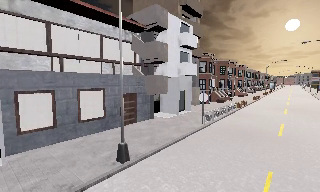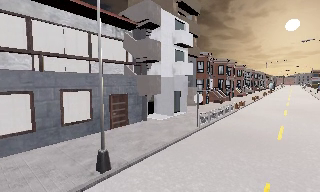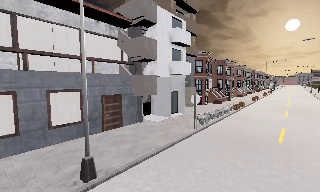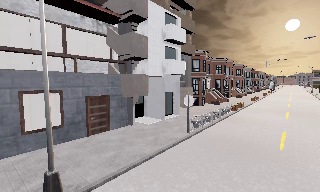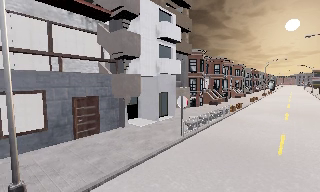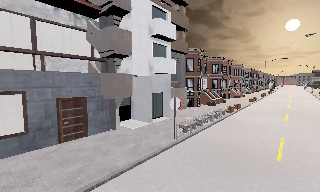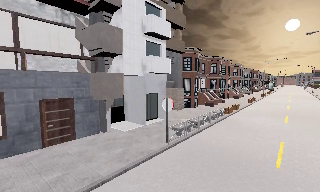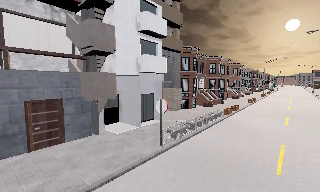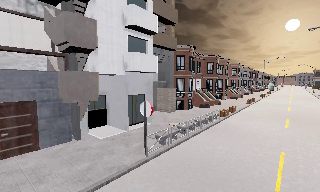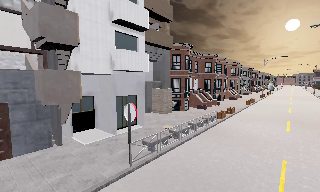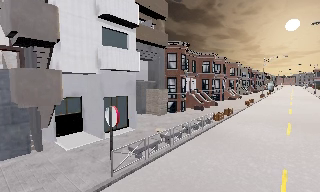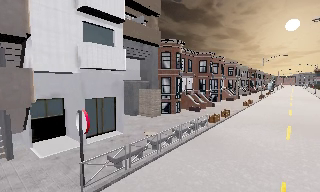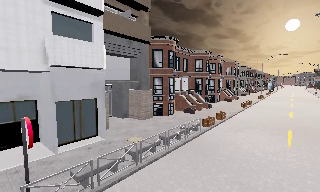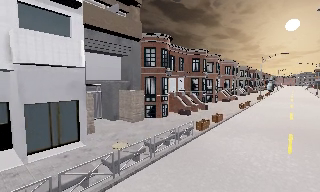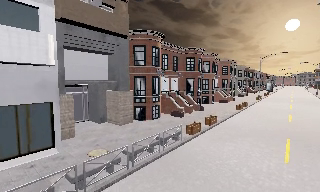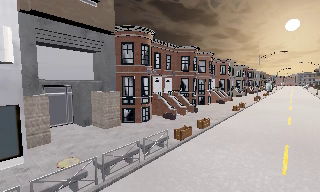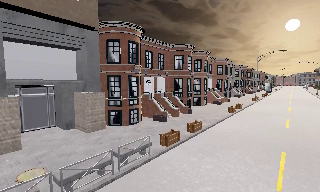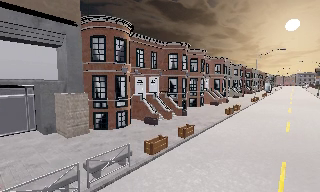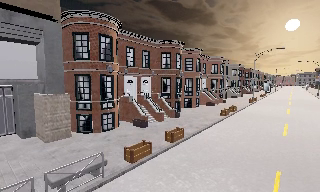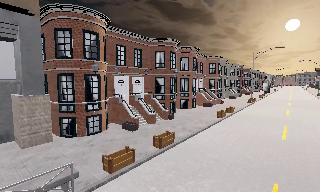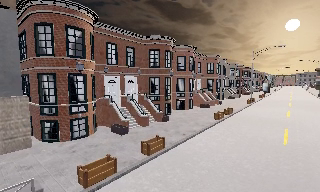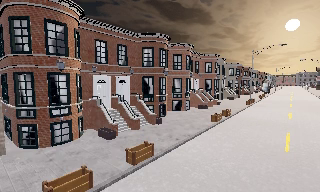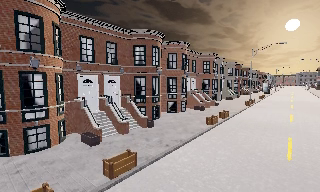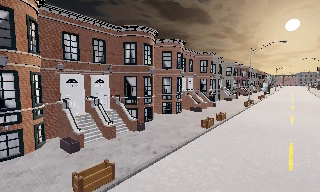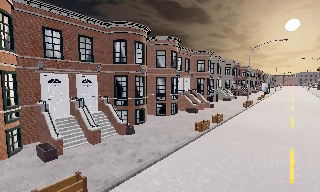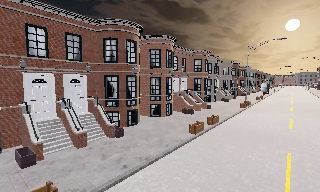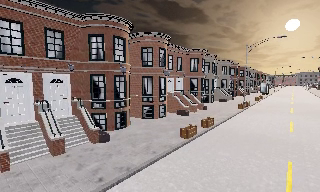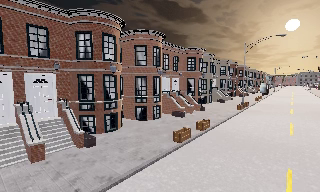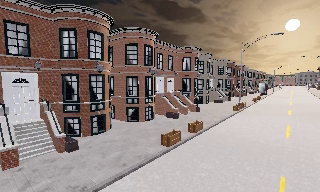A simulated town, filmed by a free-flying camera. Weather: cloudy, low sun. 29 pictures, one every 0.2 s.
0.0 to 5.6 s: The camera travels forward and to its right, about 25 m, so what stands in front looms larger.
The film runs forward here.
